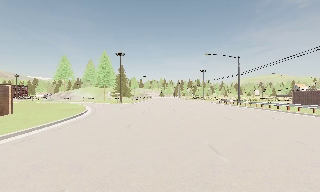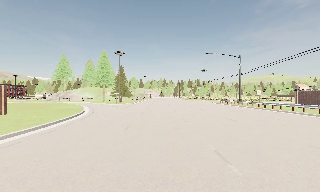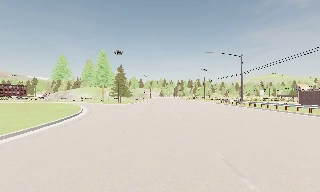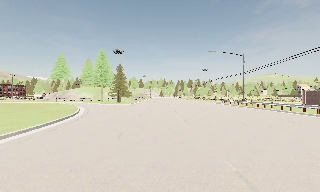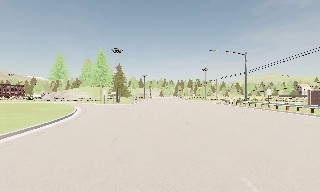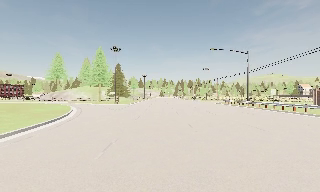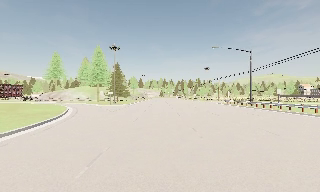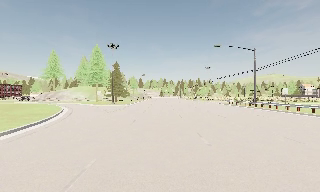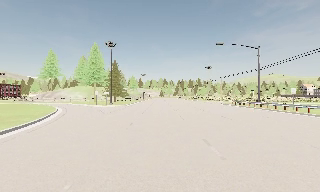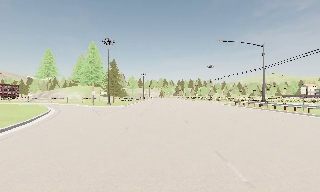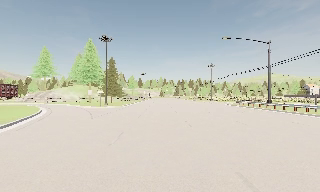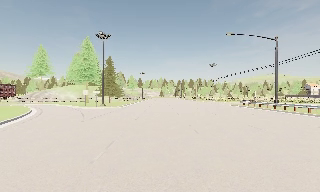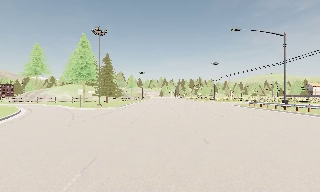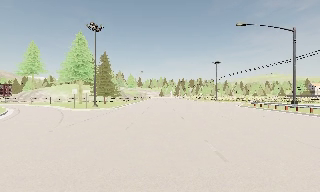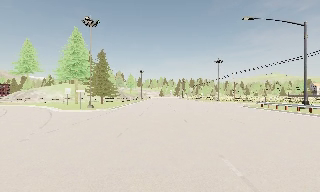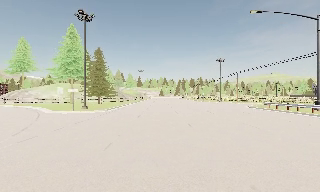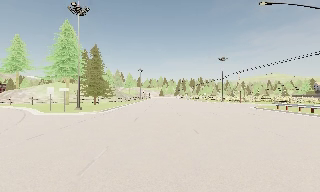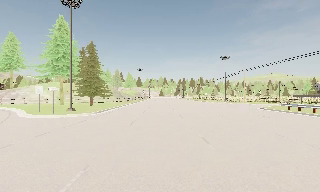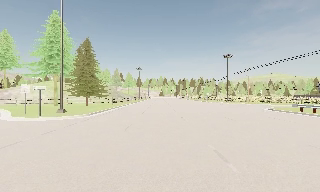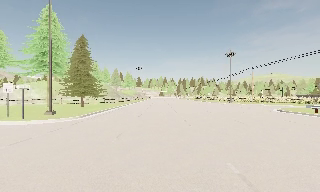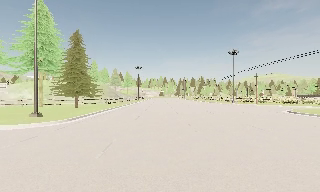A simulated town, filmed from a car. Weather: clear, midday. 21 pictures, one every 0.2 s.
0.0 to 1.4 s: The camera travels forward, about 6 m, so what stands in front looms larger. It gains speed.
1.4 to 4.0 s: The camera travels forward, about 20 m, so what stands in front looms larger.
The film runs forward here.
